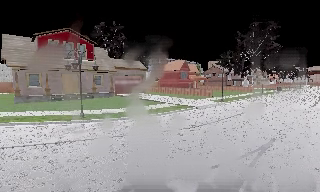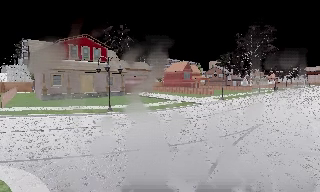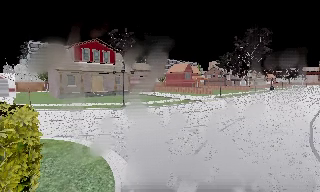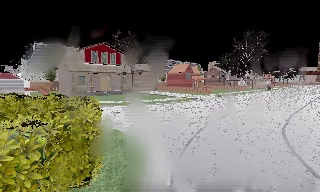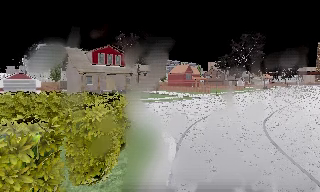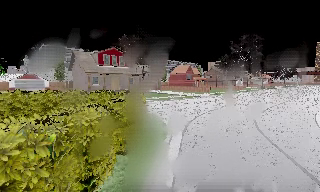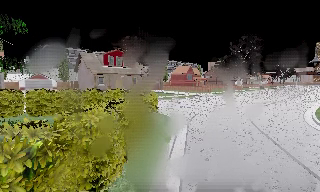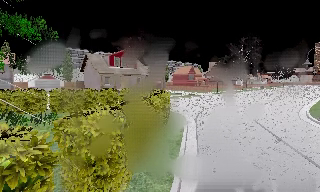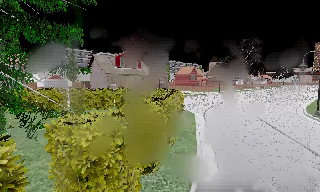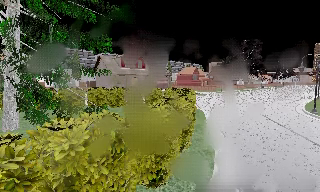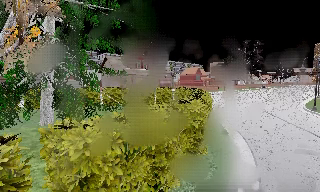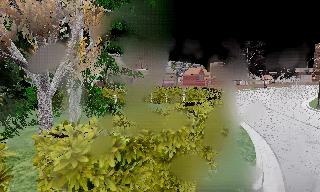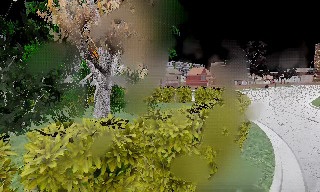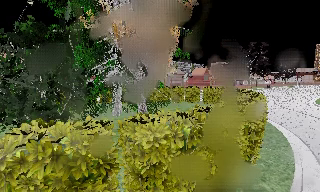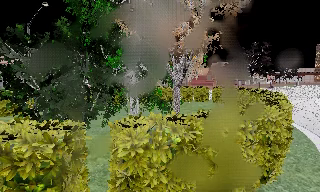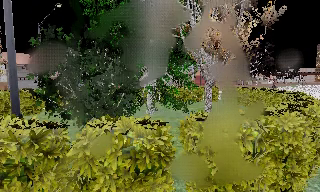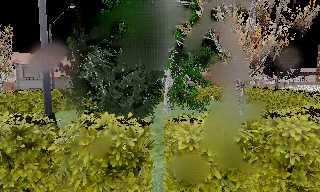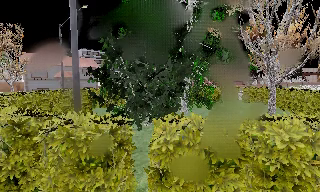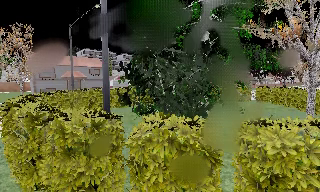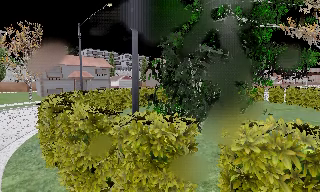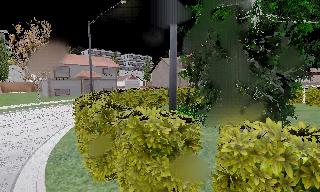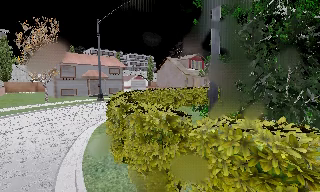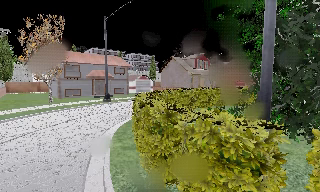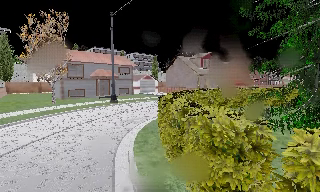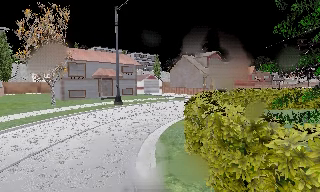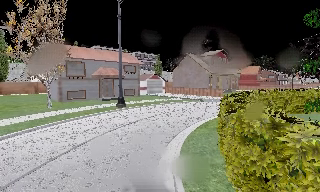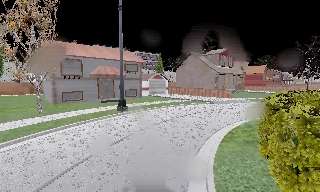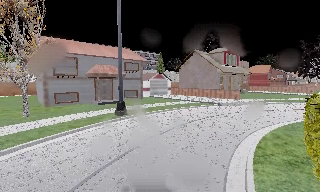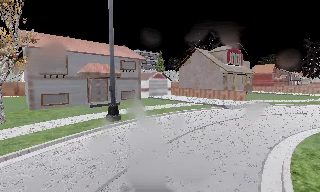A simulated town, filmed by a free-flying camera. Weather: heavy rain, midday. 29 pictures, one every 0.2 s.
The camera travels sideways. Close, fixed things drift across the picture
to the right.
0.0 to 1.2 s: The camera travels backward, about 13 m, so what stands in front gets smaller. It loses speed.
1.2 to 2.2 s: The camera travels backward and to its left, about 8 m, so what stands in front gets smaller.
2.2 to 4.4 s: The camera travels to its left, about 15 m, so close, fixed things drift to the right.
4.4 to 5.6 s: The camera travels forward, about 10 m, so what stands in front looms larger.
The film runs backward here.
